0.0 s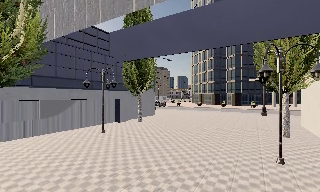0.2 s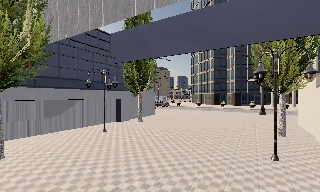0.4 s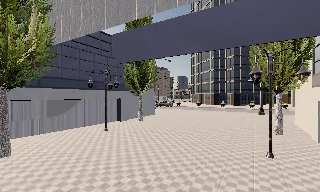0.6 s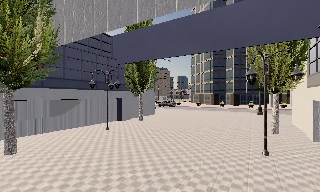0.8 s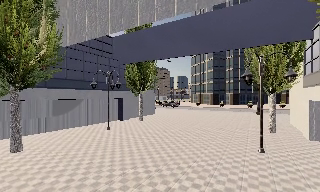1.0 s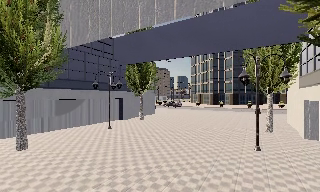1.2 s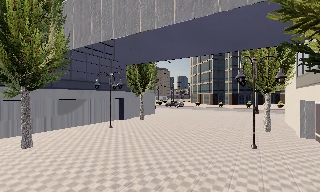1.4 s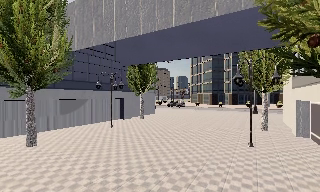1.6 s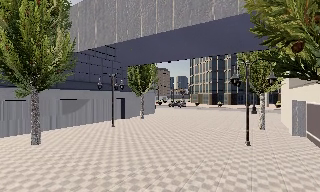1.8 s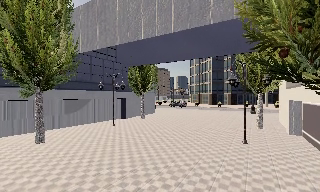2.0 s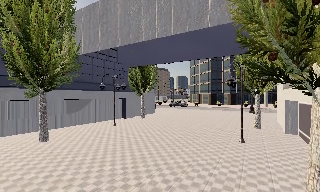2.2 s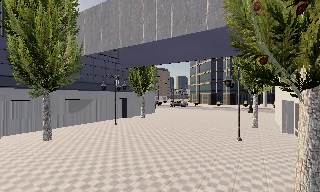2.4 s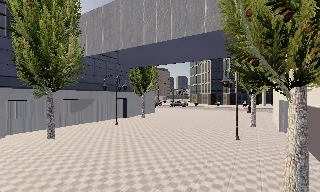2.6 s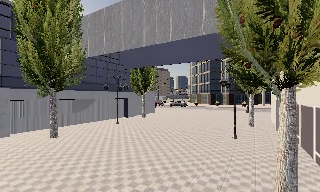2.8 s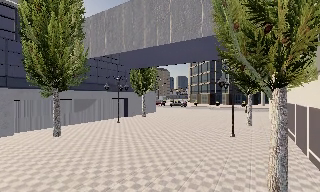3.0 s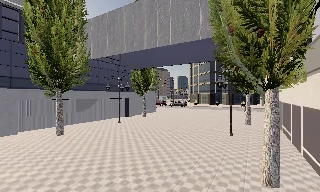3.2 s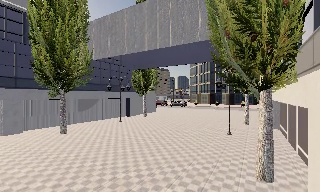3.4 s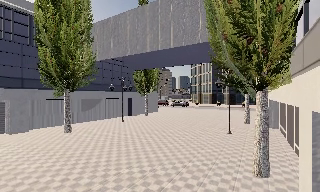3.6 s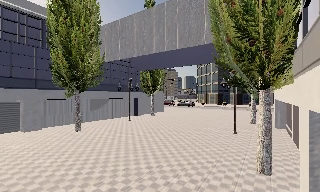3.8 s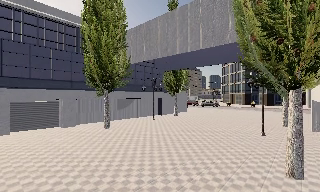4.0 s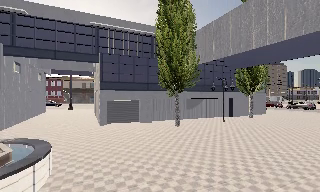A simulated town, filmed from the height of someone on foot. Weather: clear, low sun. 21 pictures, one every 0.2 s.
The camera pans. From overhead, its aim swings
counterclockwise.
The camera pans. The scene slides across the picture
to the right.
0.0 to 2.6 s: The camera travels backward, about 4 m, so what stands in front gets smaller.
2.6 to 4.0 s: The camera pans to its left, which is counterclockwise from overhead, by about 35 degrees. It travels backward, about 2 m.
The film runs backward here.
